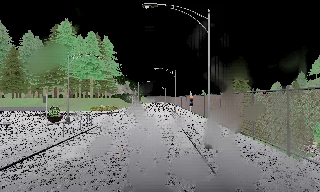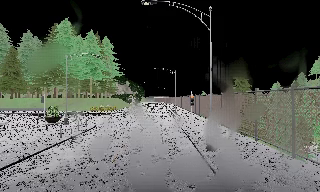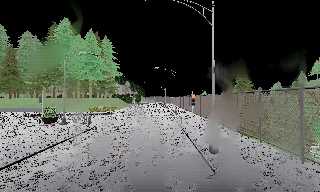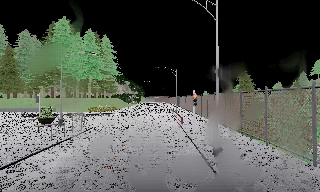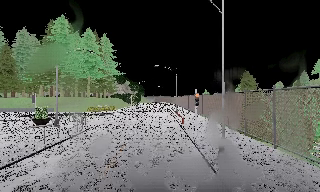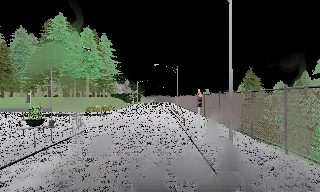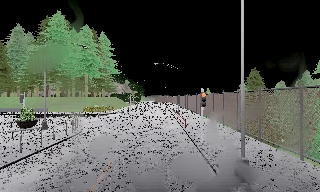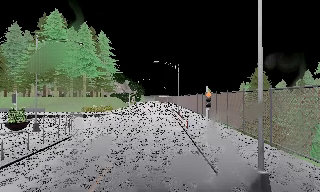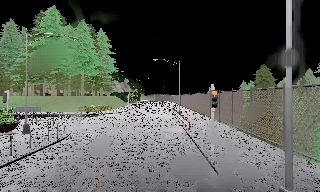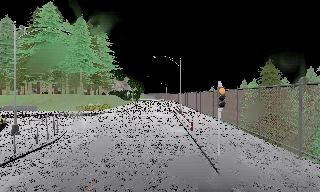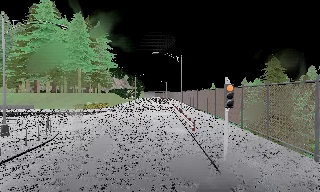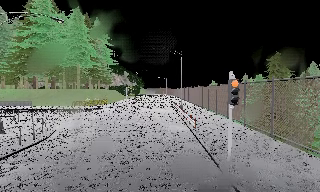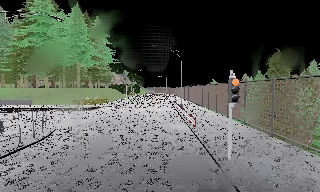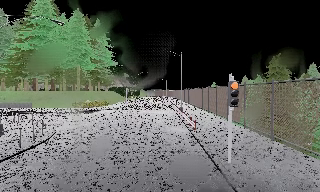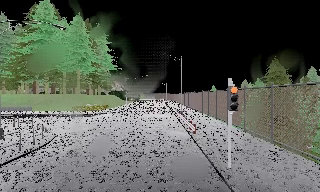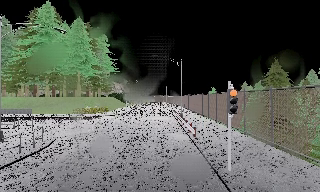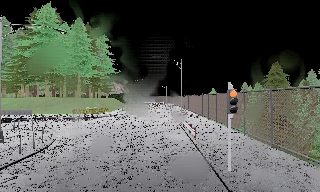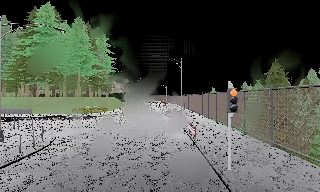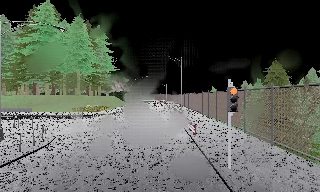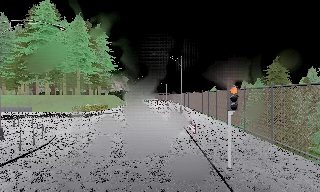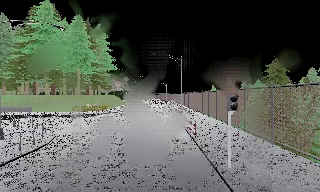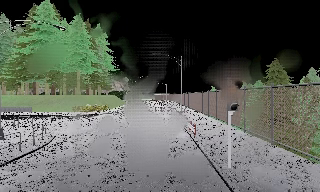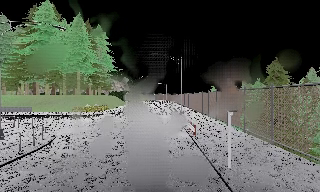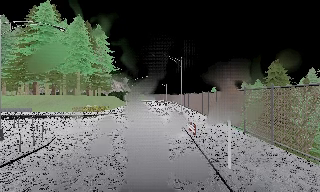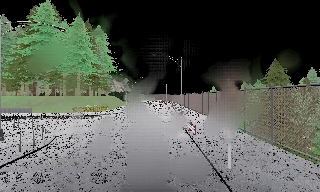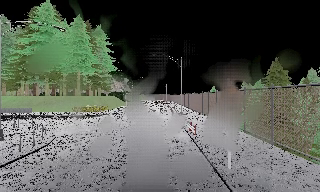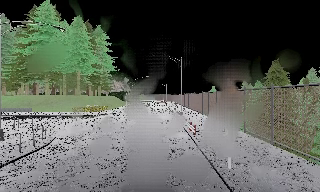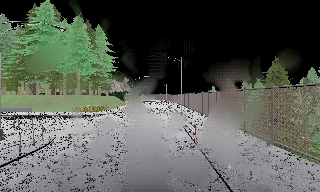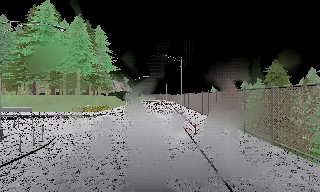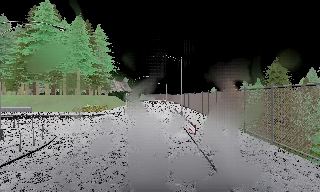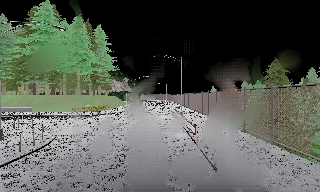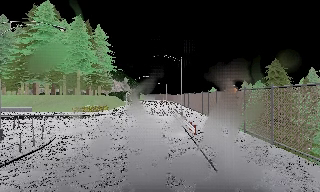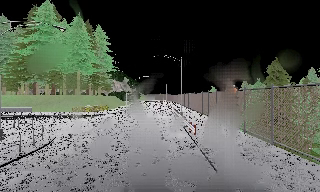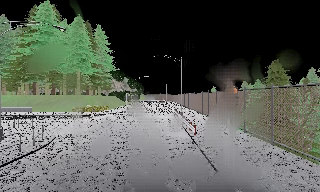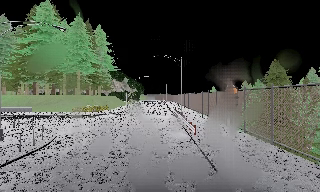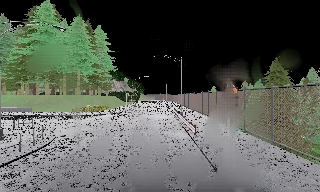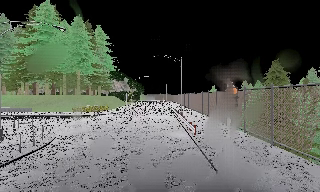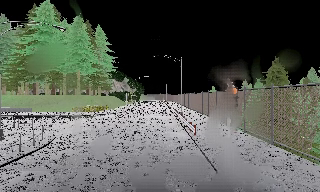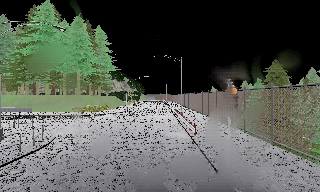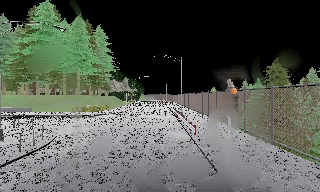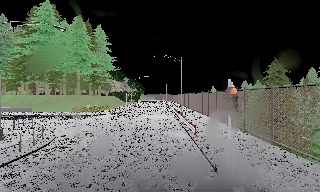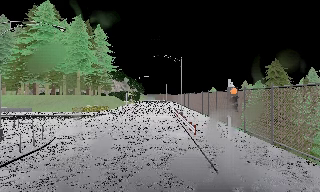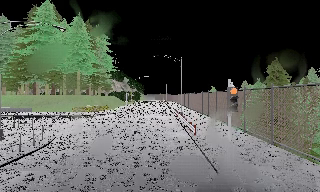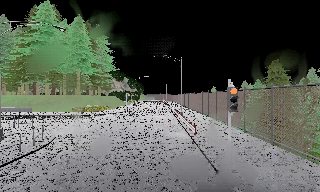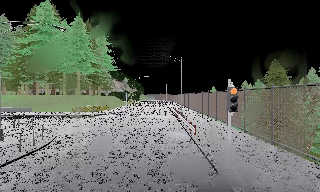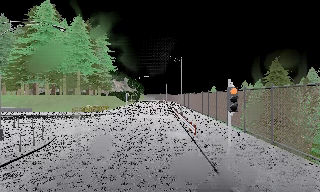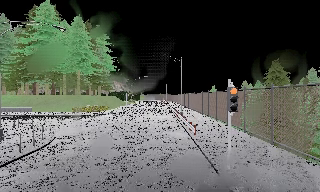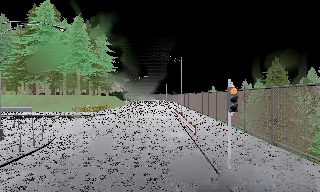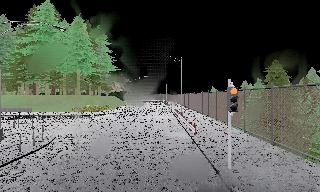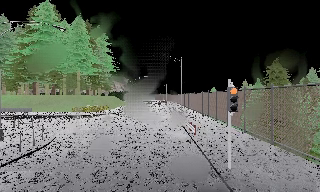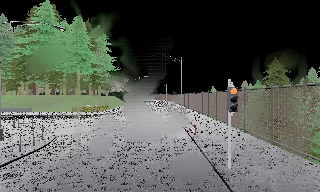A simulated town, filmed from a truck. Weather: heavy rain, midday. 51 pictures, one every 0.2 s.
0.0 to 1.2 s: The camera travels forward, about 3.5 m, so what stands in front looms larger. It gains speed.
1.2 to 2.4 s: The camera travels forward, about 4 m, so what stands in front looms larger. It loses speed.
2.4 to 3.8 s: The camera shifts only a little, or ends up much as it began.
3.8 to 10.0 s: The camera keeps its place and its aim.
The film runs forward here.
